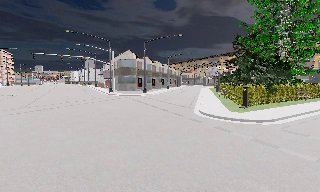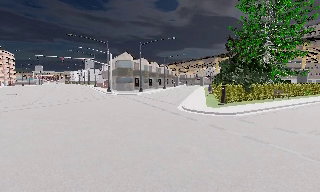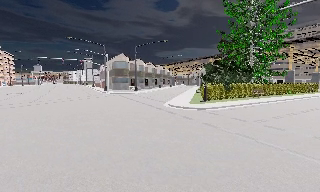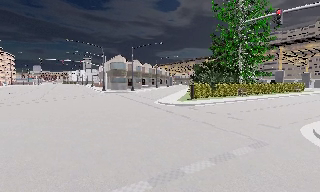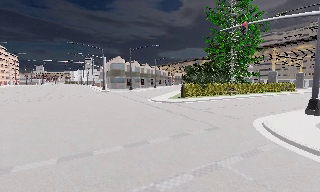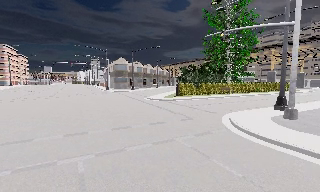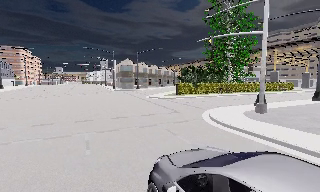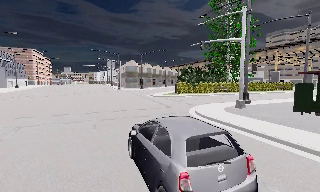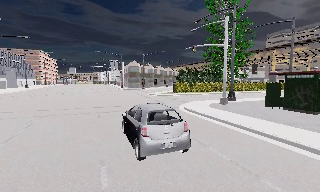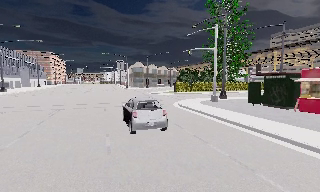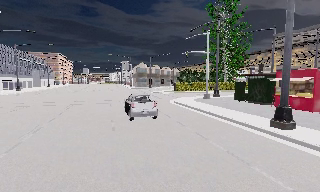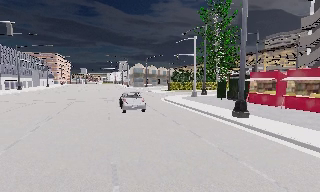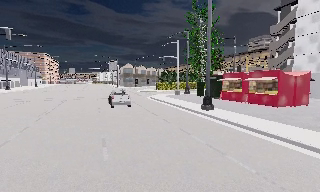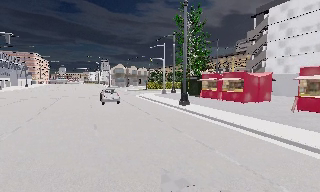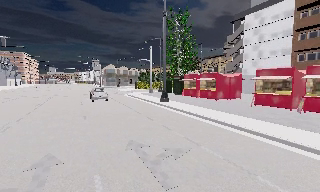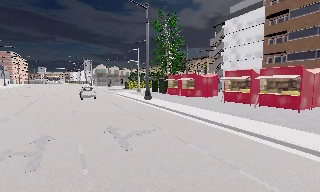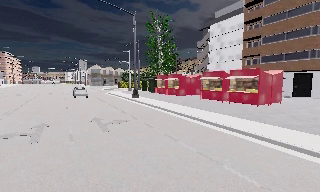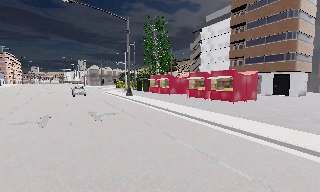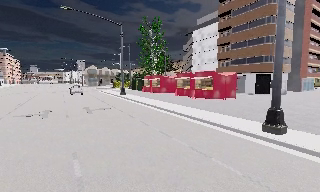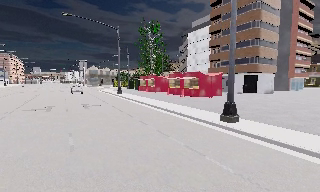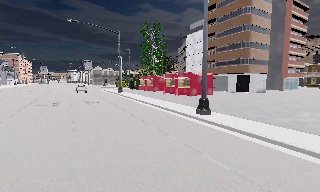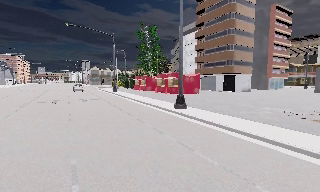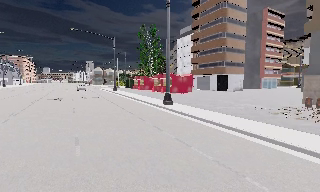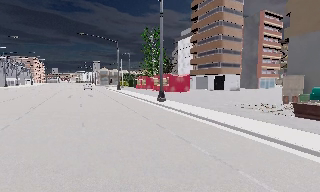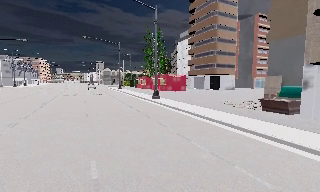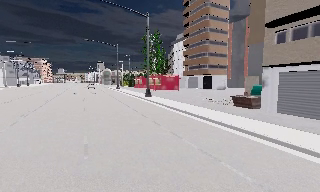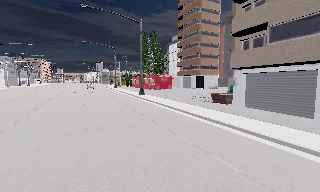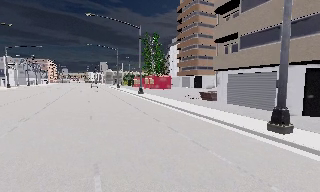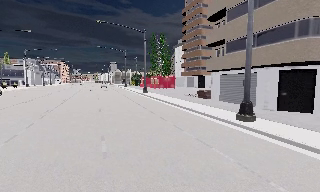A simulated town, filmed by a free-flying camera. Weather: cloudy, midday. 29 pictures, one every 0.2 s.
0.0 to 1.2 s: The camera travels backward and to its right, about 14 m, so what stands in front gets smaller.
1.2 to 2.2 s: The camera travels backward, about 12 m, so what stands in front gets smaller.
2.2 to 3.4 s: The scene slides to the left, as the camera pans about 15 degrees to its right. It travels backward and to its right, about 13 m, so what stands in front gets smaller.
3.4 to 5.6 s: The camera travels backward and to its right, about 25 m, so what stands in front gets smaller.
The film runs backward here.
